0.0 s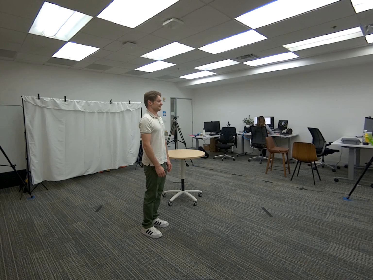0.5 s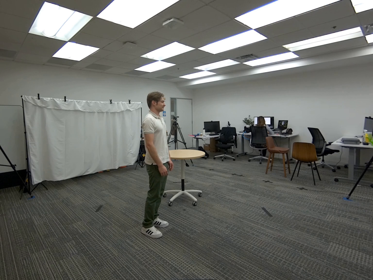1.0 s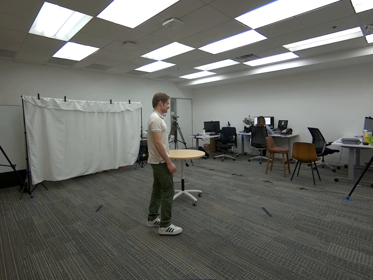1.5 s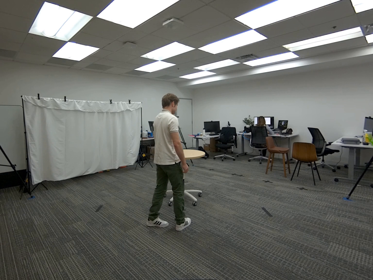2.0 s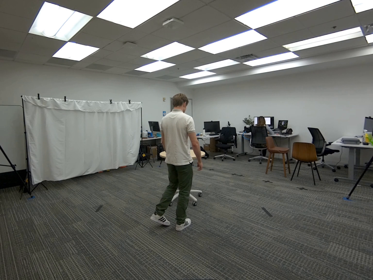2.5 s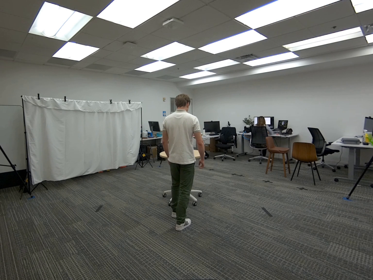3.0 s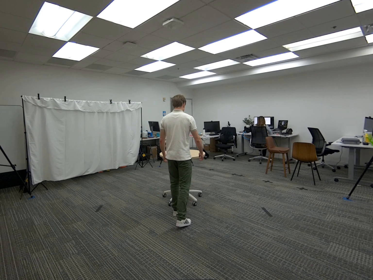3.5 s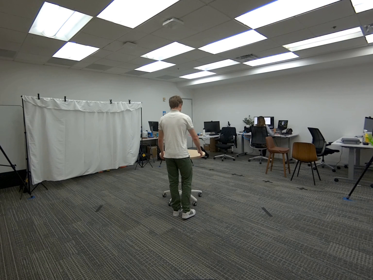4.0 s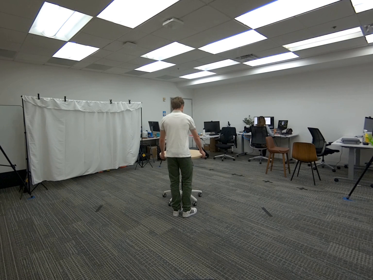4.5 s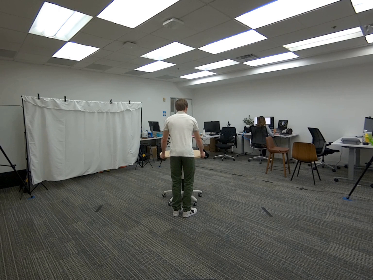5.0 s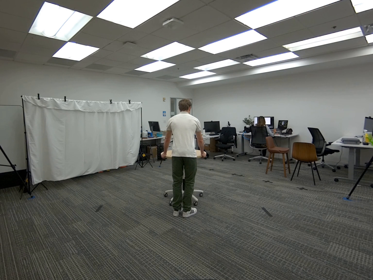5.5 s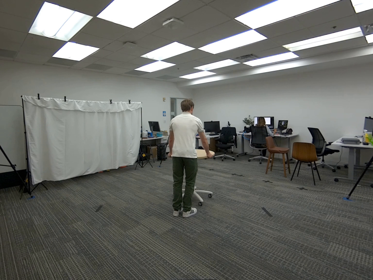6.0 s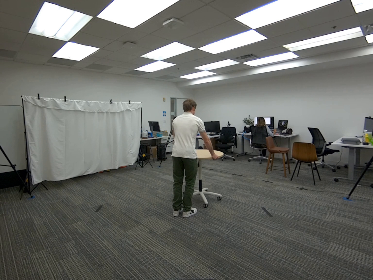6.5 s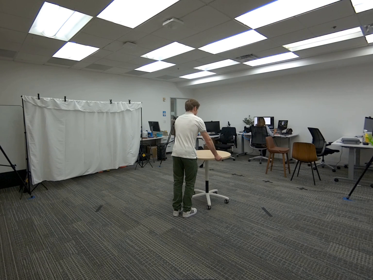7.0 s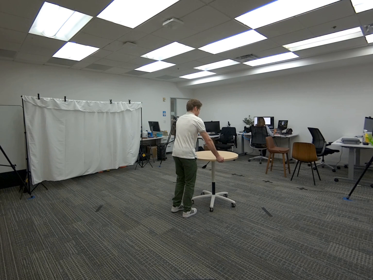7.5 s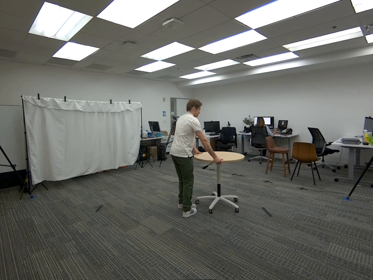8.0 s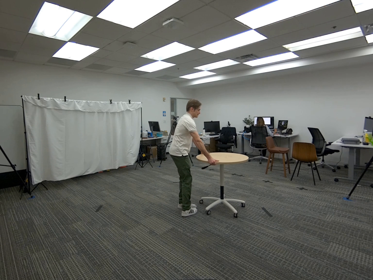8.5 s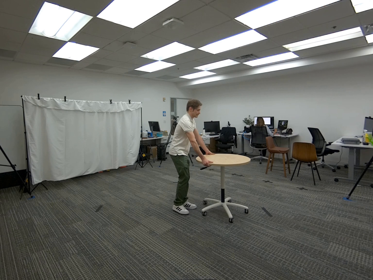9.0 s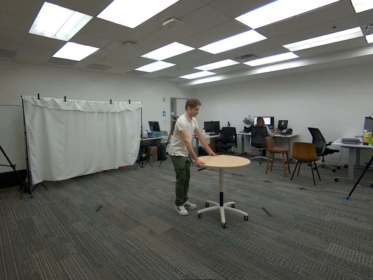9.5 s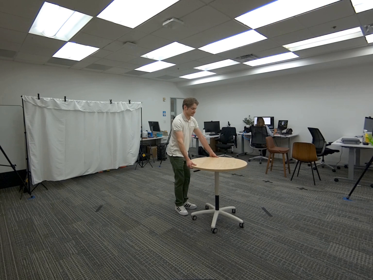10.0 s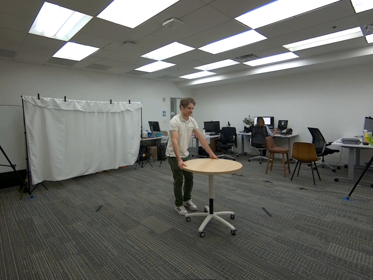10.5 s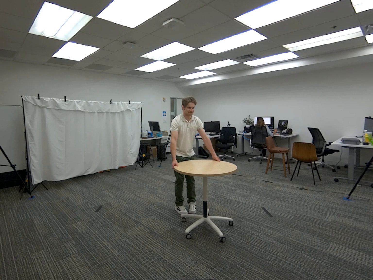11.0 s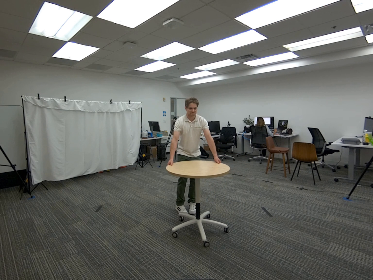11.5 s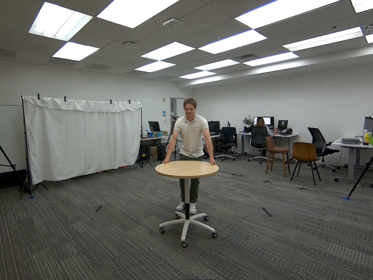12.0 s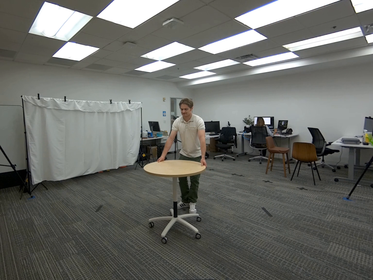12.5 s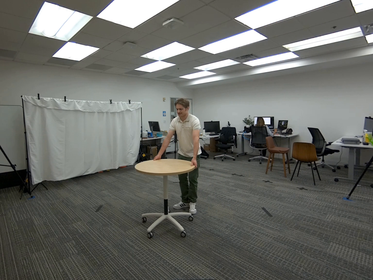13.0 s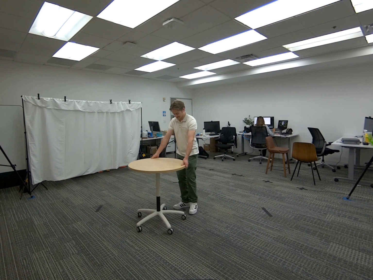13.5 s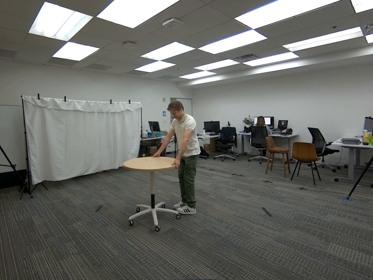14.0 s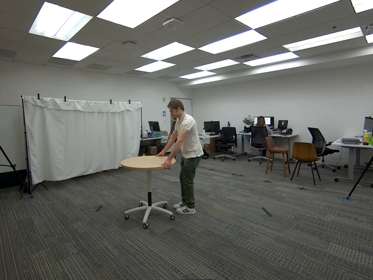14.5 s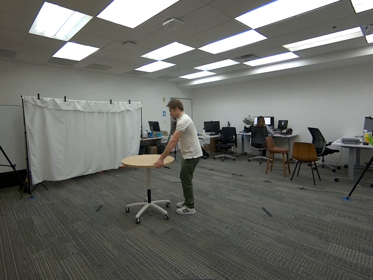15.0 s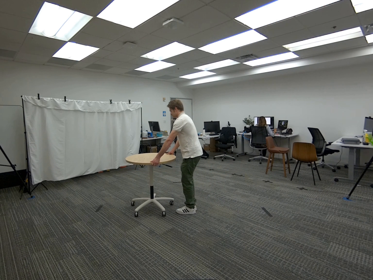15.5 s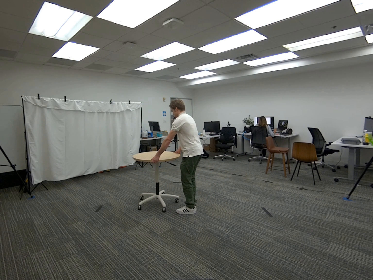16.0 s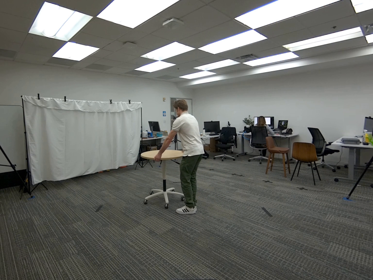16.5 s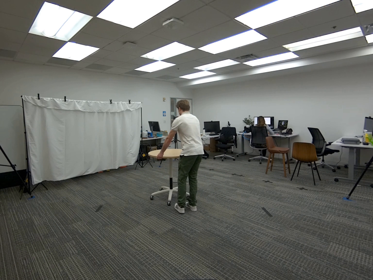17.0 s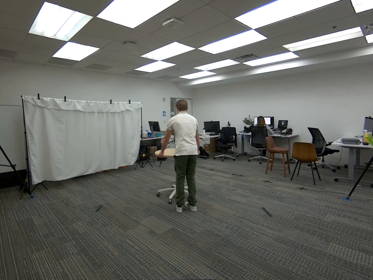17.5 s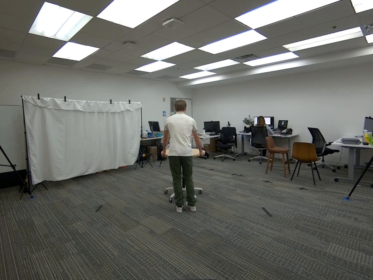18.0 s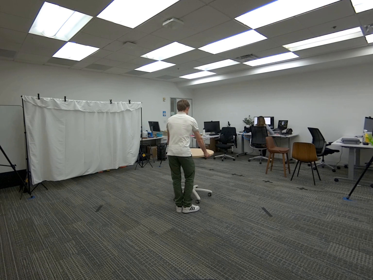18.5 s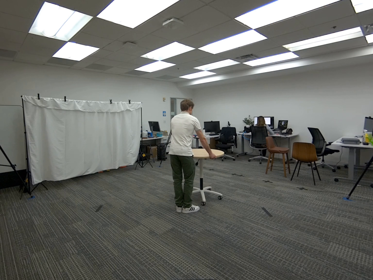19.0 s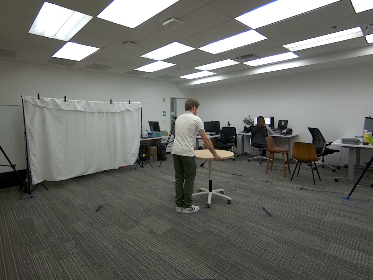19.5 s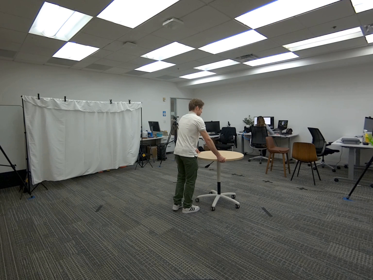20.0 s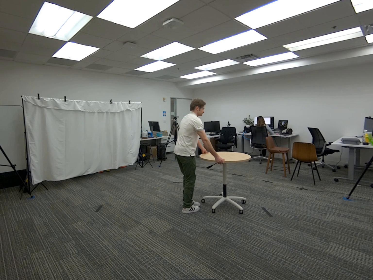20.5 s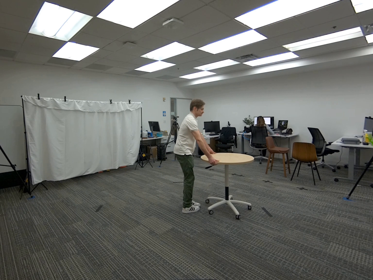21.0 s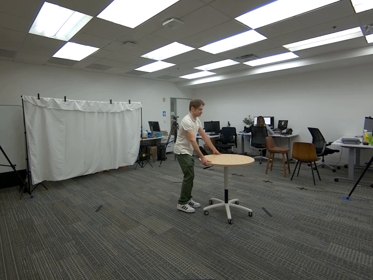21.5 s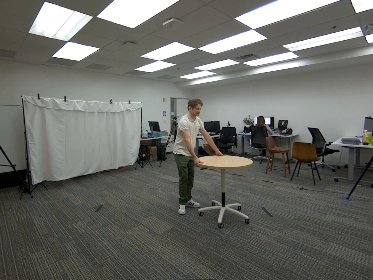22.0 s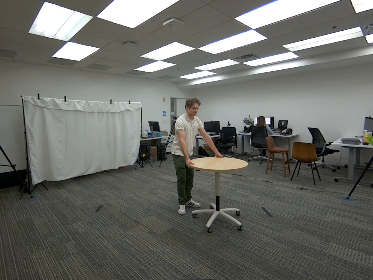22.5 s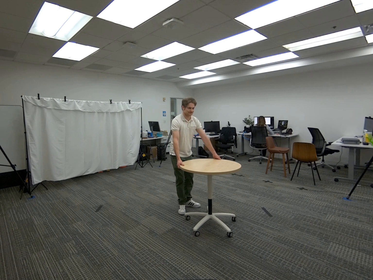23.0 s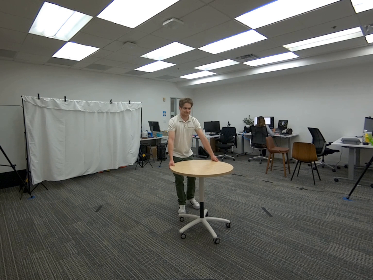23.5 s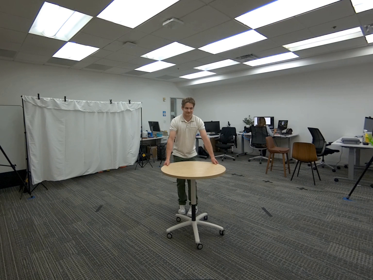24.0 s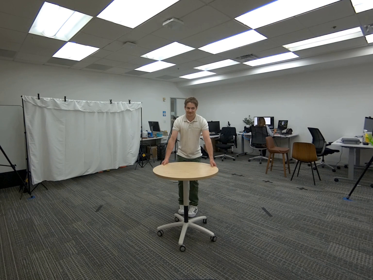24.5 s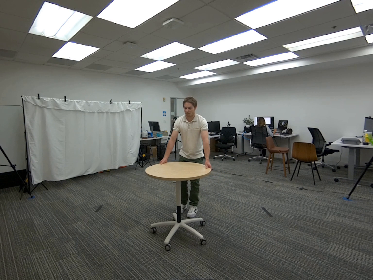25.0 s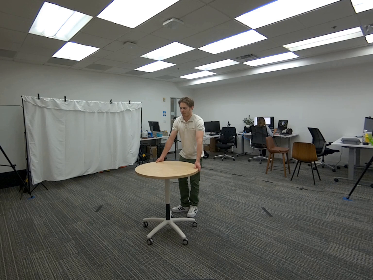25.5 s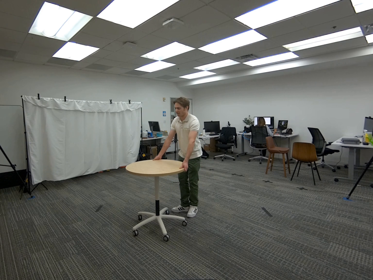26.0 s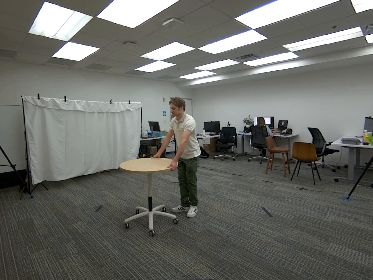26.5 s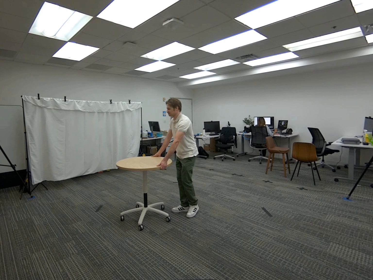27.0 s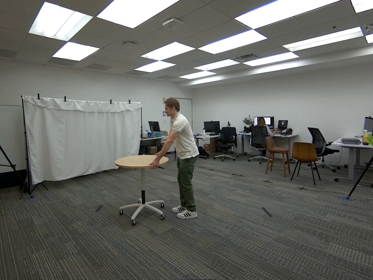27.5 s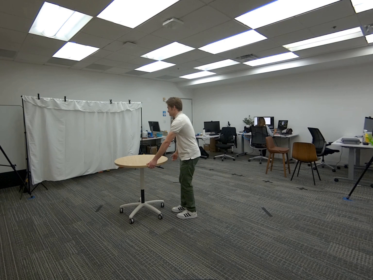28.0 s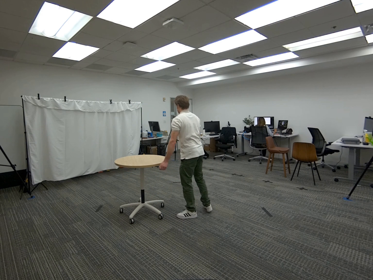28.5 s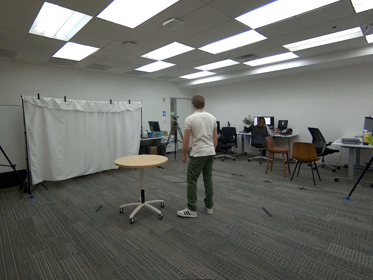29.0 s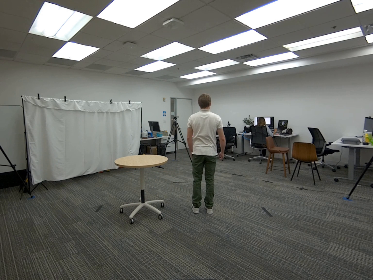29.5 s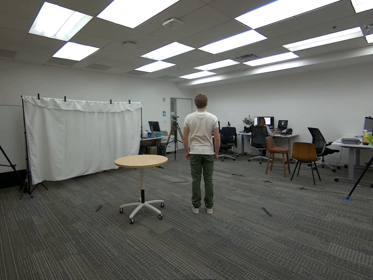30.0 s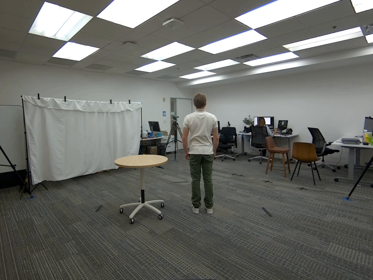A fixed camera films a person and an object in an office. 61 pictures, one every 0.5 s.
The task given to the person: Walk to the round table and grasp it with both hands. Spin the table around you in a circular motion, continuing to rotate it until the sequence is complete.
